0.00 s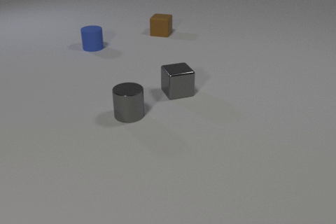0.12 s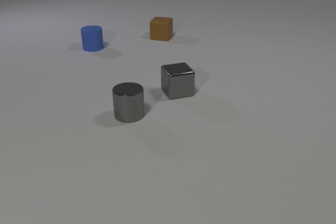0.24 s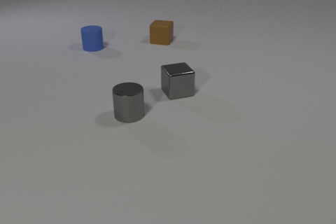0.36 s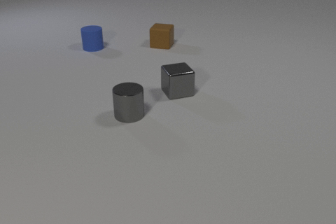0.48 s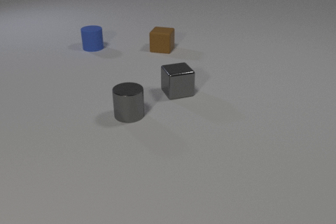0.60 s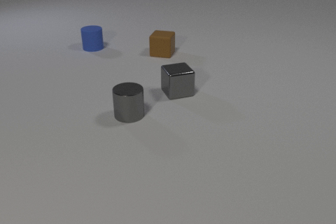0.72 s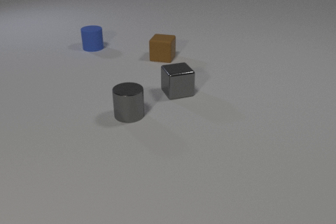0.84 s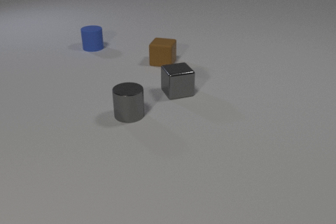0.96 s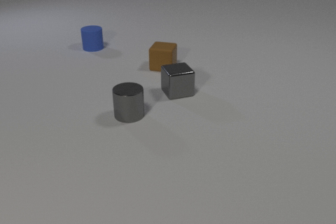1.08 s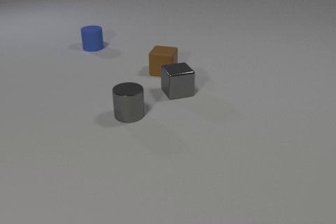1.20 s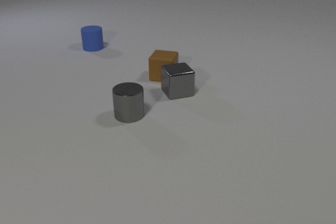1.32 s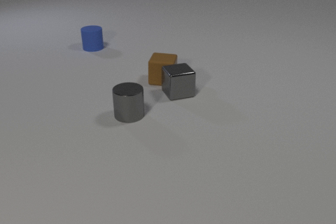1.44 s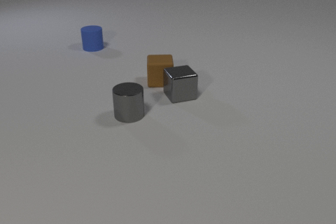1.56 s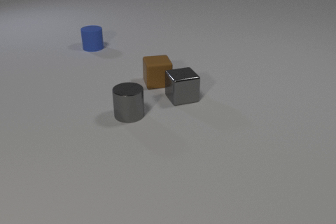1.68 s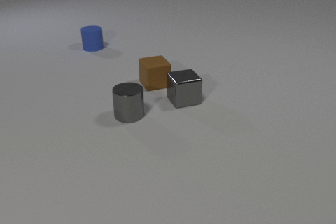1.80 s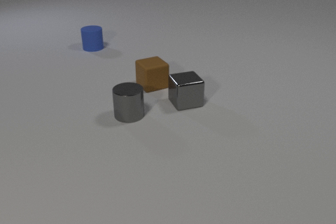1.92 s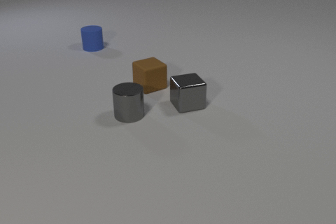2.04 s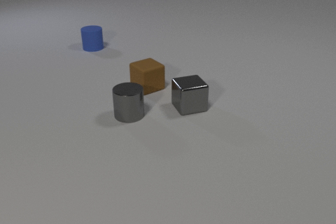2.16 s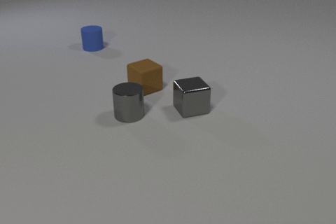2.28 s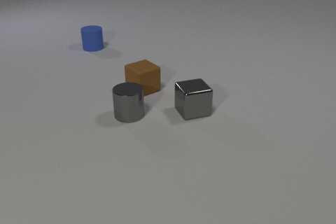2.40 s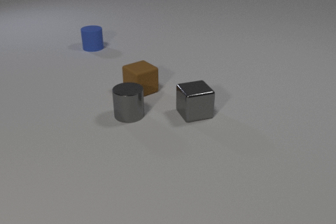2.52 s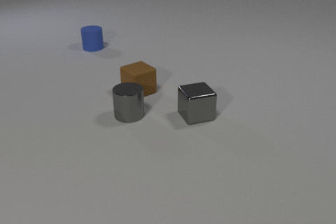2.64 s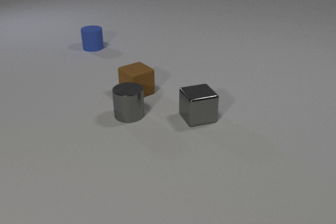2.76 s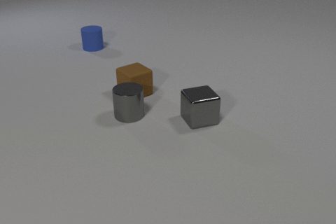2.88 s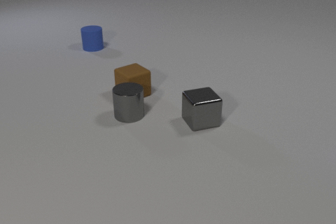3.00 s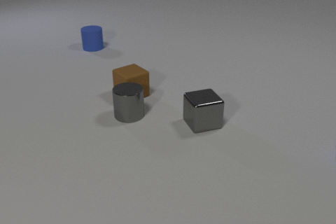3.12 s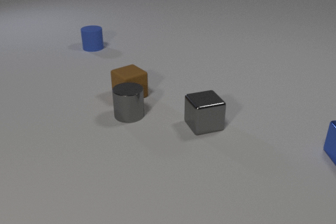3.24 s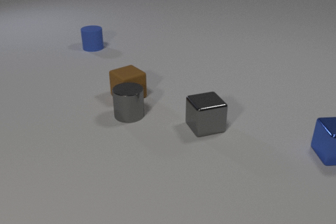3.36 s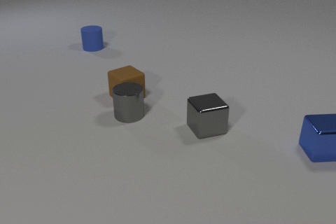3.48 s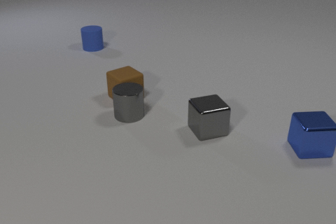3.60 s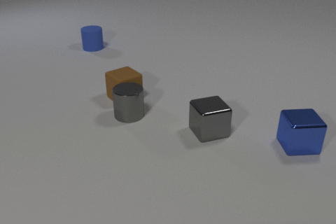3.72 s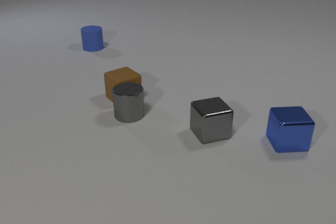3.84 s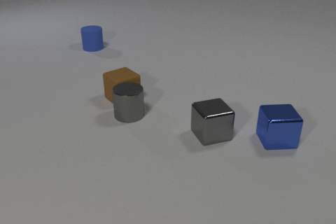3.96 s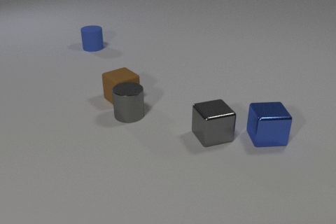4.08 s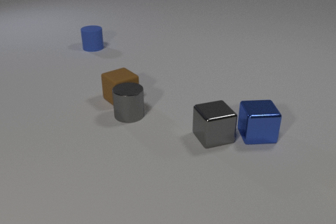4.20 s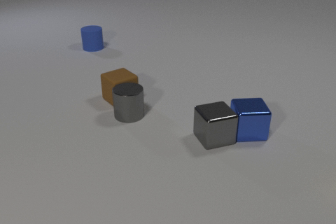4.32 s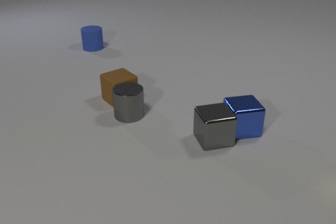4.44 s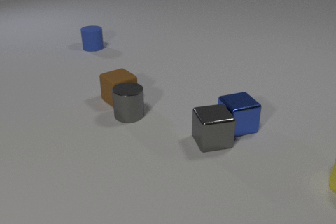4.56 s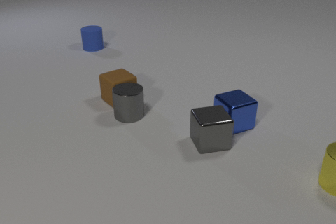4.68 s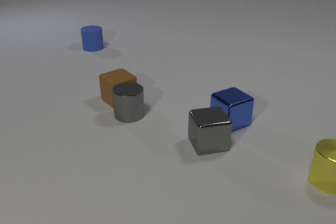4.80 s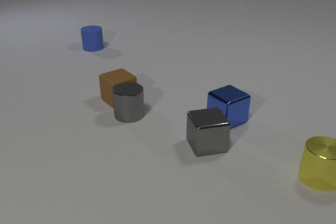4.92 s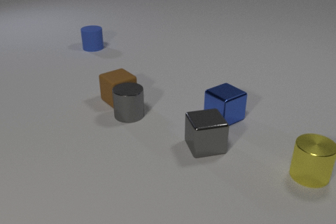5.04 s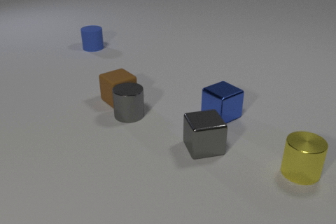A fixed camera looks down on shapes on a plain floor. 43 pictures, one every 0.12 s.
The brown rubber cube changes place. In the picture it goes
toward the camera.
The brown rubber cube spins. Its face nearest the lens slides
to the right.
0.00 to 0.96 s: The brown rubber cube slides toward the camera.
0.96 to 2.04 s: The brown rubber cube slides toward the camera, spins counterclockwise seen from above by about 45 degrees, its near face sliding to the right. The gray metal cube slides toward the camera. The brown rubber cube and the gray metal cube collide.
2.04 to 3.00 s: The brown rubber cube slides to the left and toward the camera. The gray metal cube slides toward the camera and to the right.
3.00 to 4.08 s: The brown rubber cube slides to the left and toward the camera. The gray metal cube slides toward the camera and to the right. The blue metal cube comes in at the right edge, slides to the left.
4.08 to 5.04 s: The gray metal cube slides toward the camera and to the left. The blue metal cube slides to the left and away from the camera, spins counterclockwise seen from above by about 30 degrees, its near face sliding to the right. The yellow metal cylinder comes in at the right edge, slides to the left. The gray metal cube and the blue metal cube collide.
How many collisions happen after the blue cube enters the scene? 1.
How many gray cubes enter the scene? 0.
Are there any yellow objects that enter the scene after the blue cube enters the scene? yes.
